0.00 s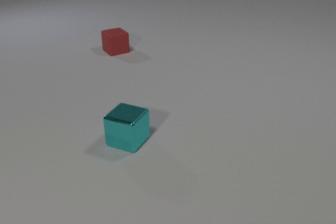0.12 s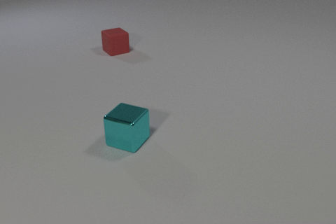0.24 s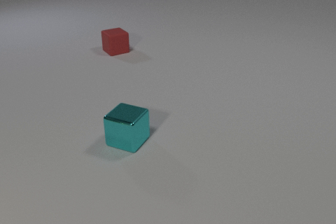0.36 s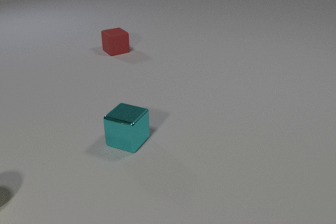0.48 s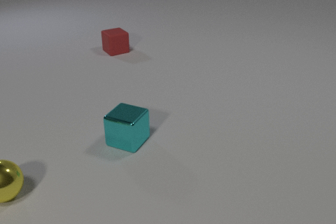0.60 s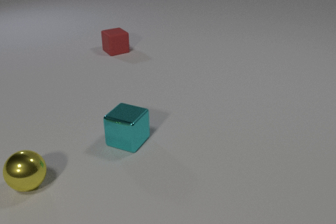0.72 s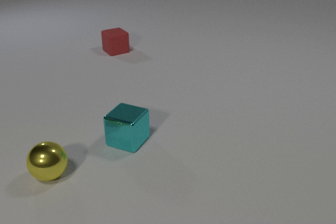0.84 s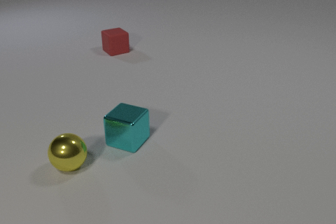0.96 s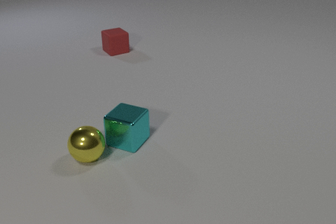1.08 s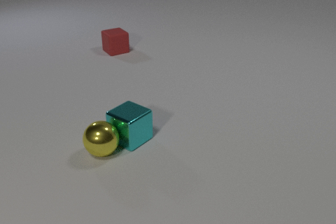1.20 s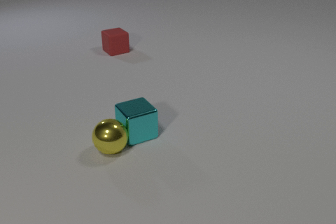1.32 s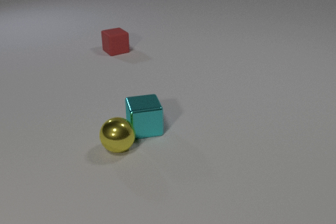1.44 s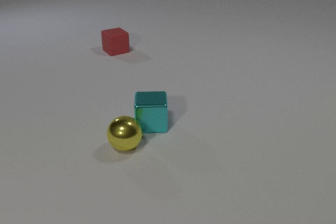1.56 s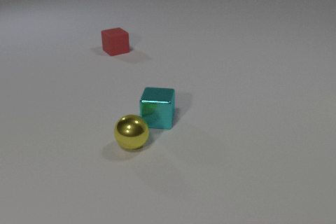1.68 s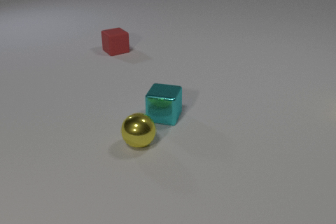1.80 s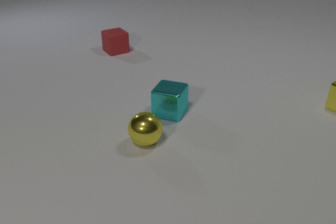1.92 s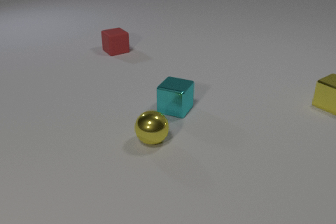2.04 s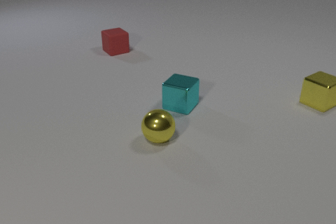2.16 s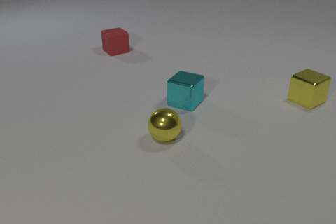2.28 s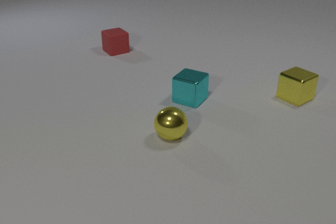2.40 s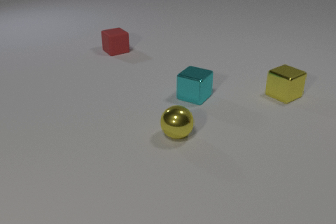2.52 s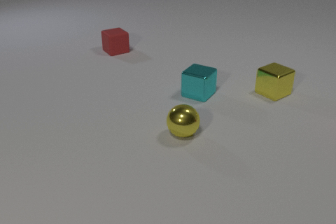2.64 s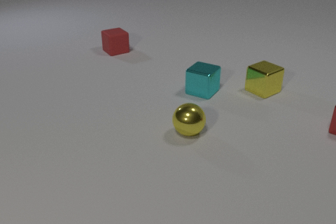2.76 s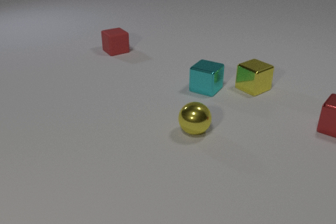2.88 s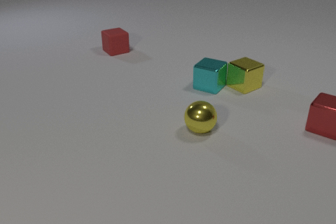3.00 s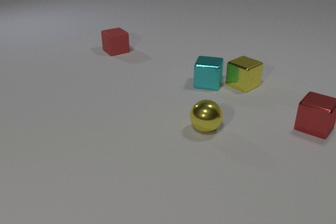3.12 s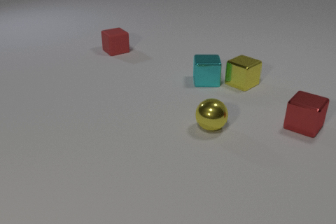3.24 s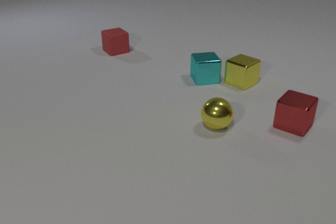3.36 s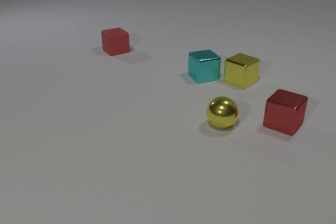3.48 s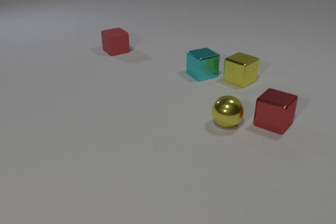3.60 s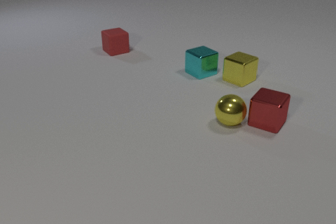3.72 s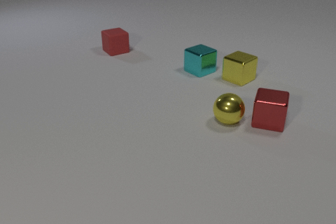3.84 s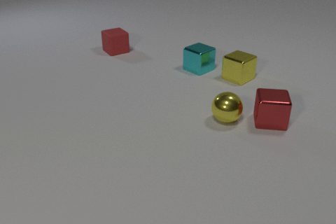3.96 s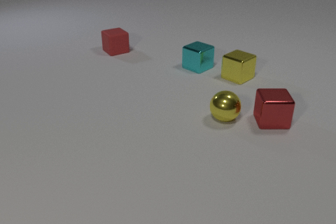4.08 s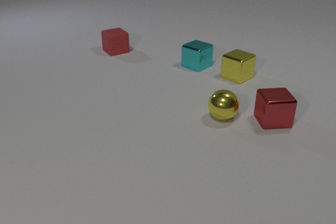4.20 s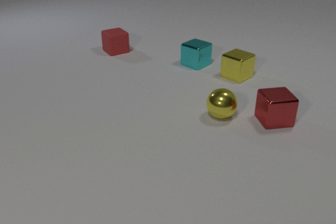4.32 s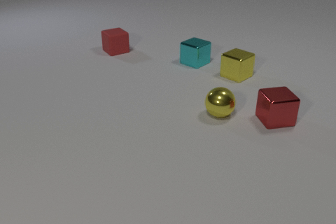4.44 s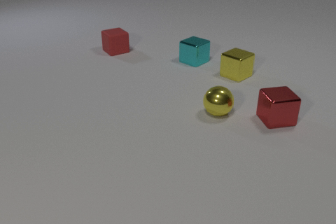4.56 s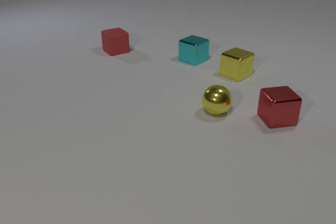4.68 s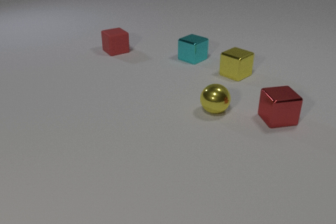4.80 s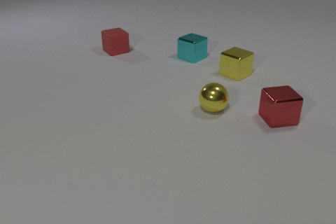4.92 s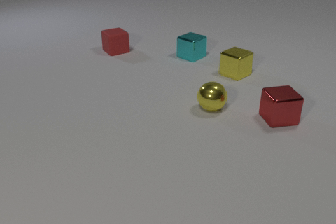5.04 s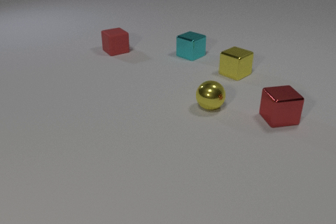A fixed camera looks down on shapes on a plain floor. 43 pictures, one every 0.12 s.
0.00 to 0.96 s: The yellow metal sphere comes in at the left edge, rolls to the right and away from the camera.
0.96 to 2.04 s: The yellow metal sphere rolls to the right. The cyan metal cube slides away from the camera and to the right, spins so that its near face slides to the left, clockwise seen from above. The yellow metal cube comes in at the right edge, slides to the left. The yellow metal sphere and the cyan metal cube collide.
2.04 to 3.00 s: The yellow metal sphere rolls to the right and away from the camera. The cyan metal cube slides away from the camera and to the right. The yellow metal cube slides to the left. The red metal cube comes in at the right edge, slides to the left. The cyan metal cube and the yellow metal cube collide.
3.00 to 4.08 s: The yellow metal sphere rolls away from the camera and to the right. The cyan metal cube slides away from the camera, spins so that its near face slides to the right, counterclockwise seen from above. The yellow metal cube slides away from the camera. The red metal cube slides to the left, spins counterclockwise seen from above by about 45 degrees, its near face sliding to the right. The yellow metal sphere and the red metal cube collide.
4.08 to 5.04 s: The yellow metal sphere rolls away from the camera and to the left. The cyan metal cube slides away from the camera. The yellow metal cube slides away from the camera. The red metal cube moves, and ends about where it began.
What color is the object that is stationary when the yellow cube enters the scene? red.
How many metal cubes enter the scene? 2.
Are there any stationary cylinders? no.
